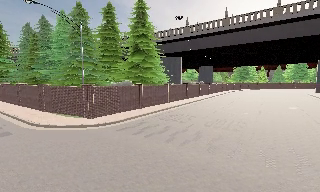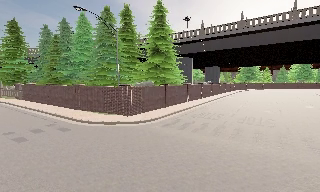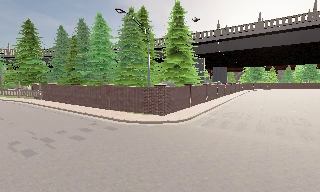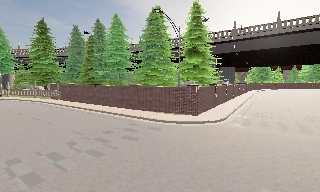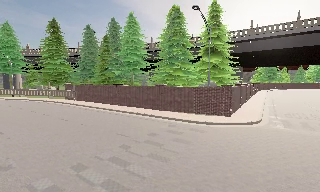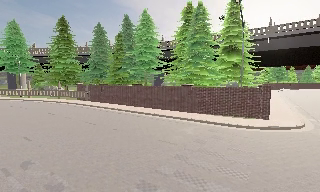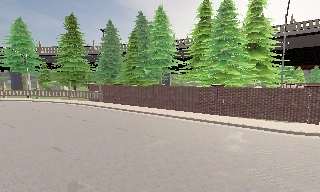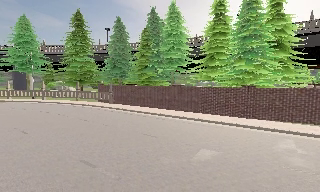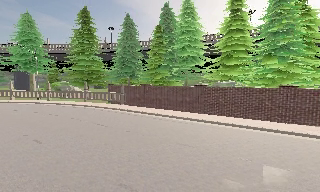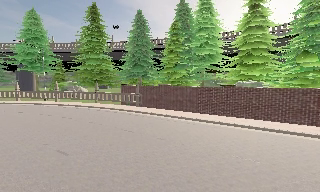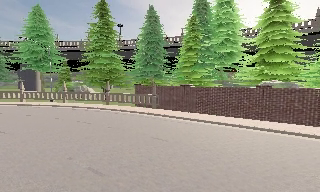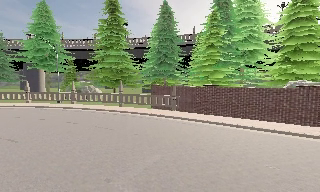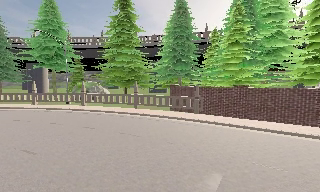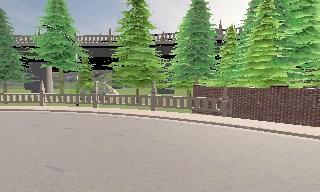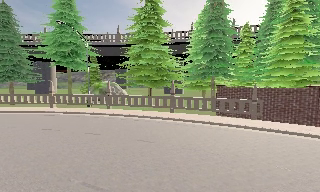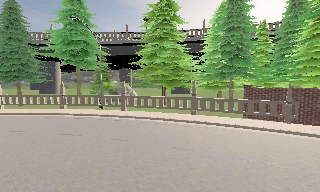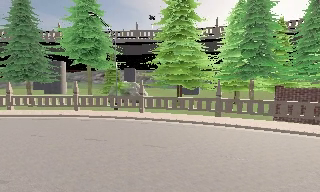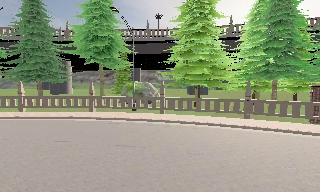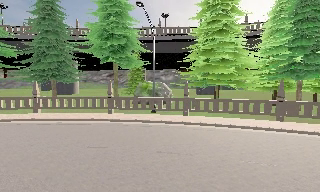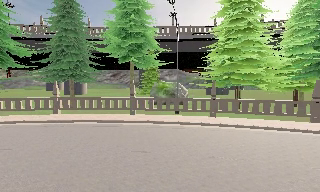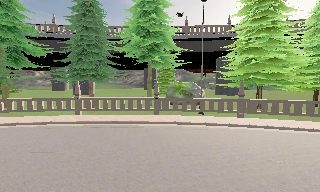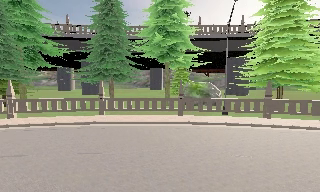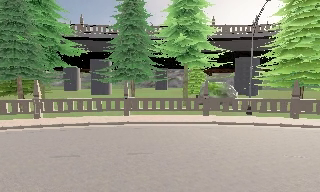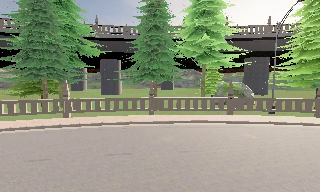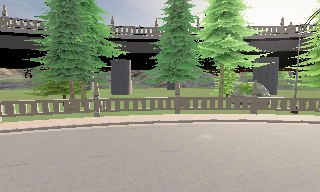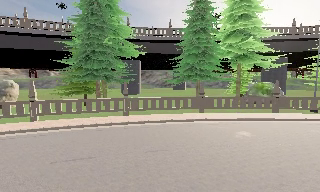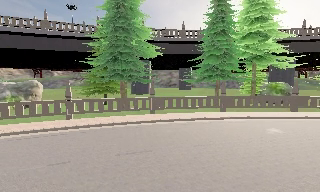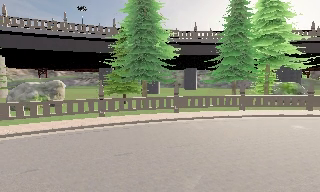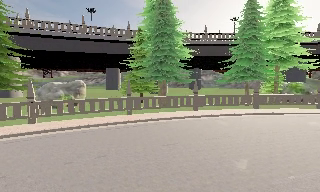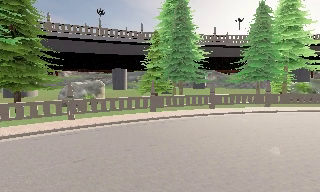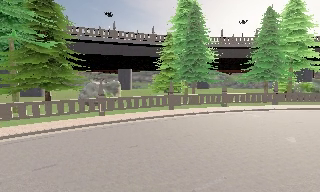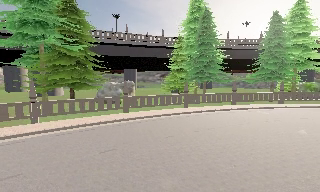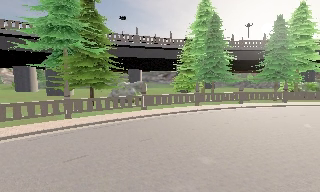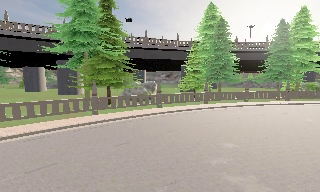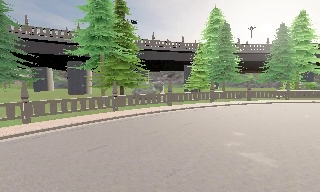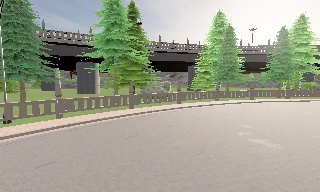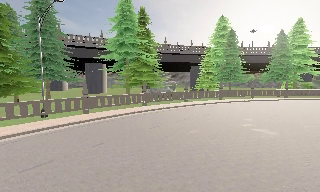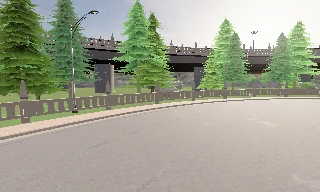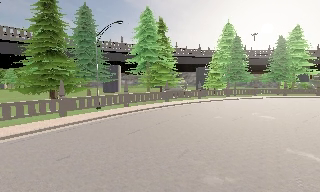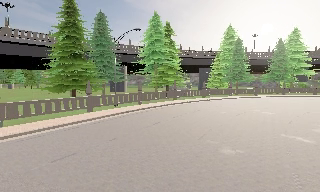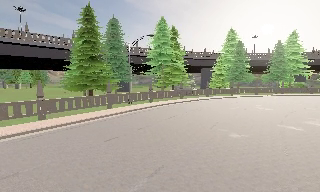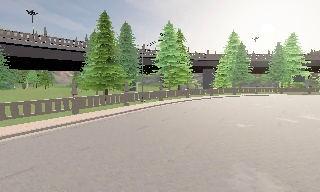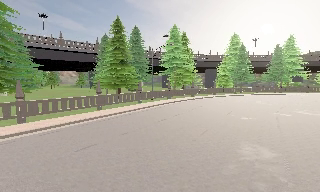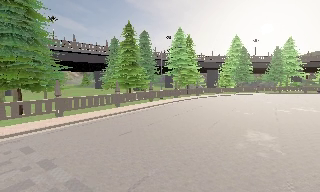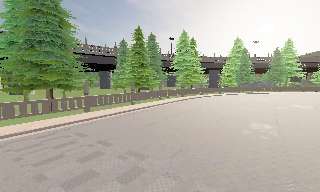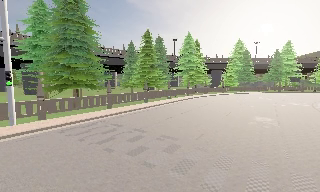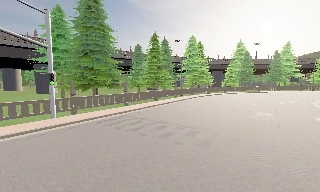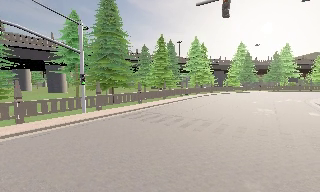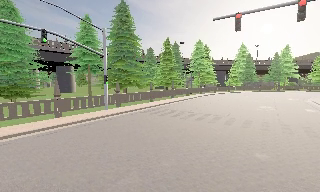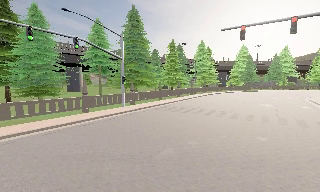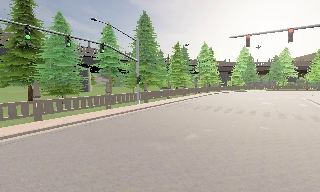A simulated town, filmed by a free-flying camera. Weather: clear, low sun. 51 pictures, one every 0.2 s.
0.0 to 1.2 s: The camera travels to its left, about 15 m, so close, fixed things drift to the right.
1.2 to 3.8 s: The camera travels to its left and forward, about 25 m, so close, fixed things drift to the right.
3.8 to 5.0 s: The camera travels to its left, about 12 m, so close, fixed things drift to the right.
5.0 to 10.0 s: The camera travels backward and to its left, about 55 m, so what stands in front gets smaller.
The film runs backward here.
